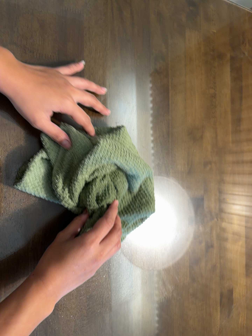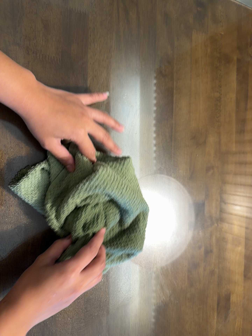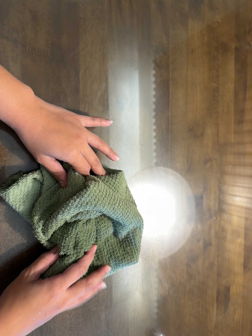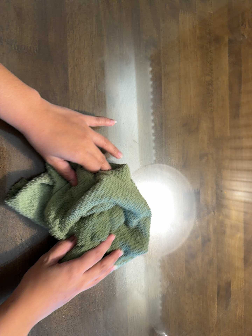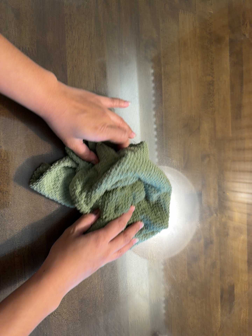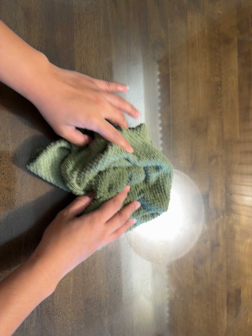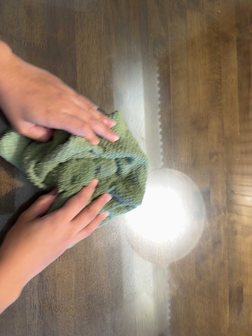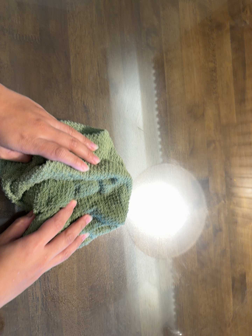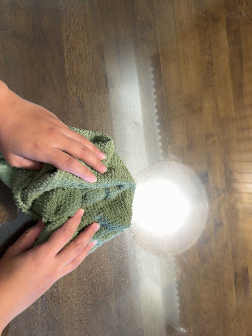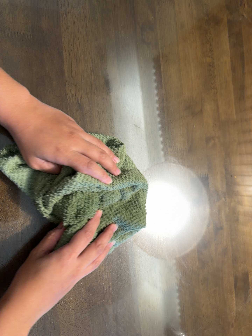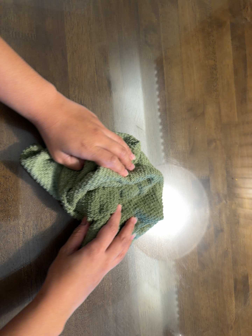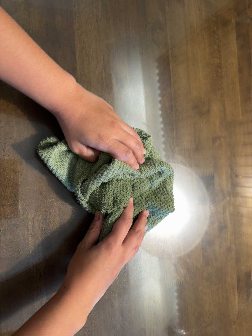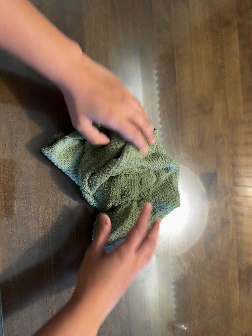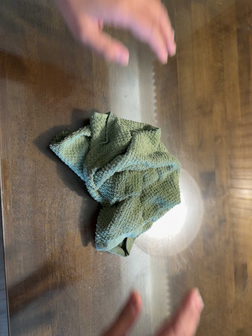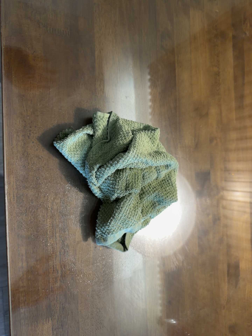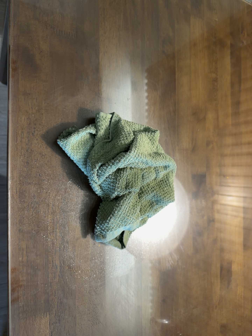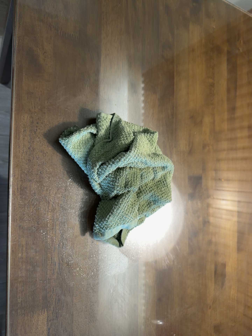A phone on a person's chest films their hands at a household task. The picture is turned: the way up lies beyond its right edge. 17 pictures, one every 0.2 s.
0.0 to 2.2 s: The camera shifts only a little, or ends up much as it began.
2.2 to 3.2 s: The camera travels to its left and backward, about 8 cm.
The film runs forward here.
